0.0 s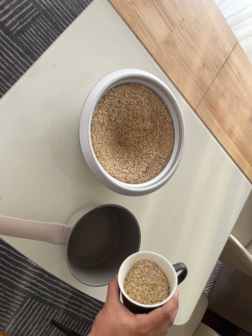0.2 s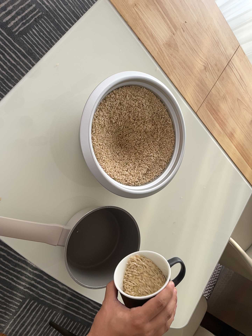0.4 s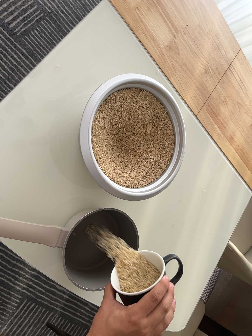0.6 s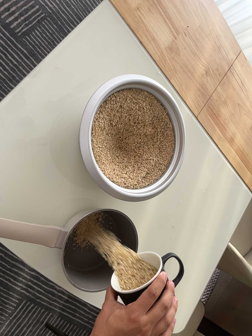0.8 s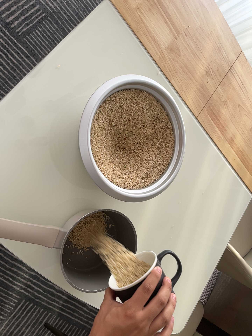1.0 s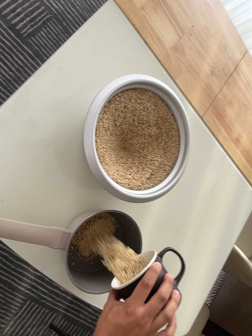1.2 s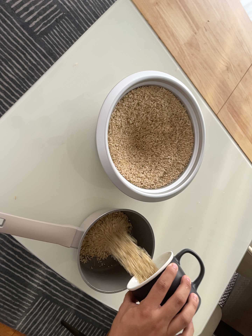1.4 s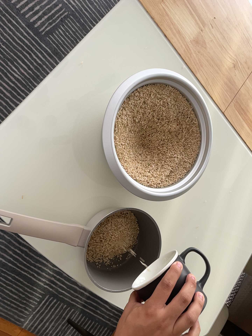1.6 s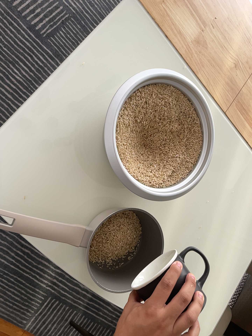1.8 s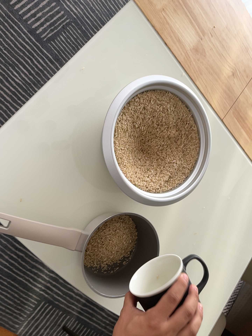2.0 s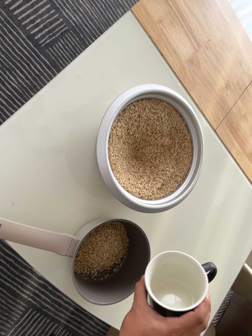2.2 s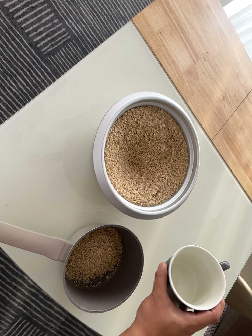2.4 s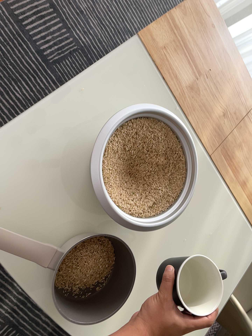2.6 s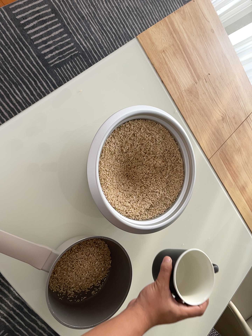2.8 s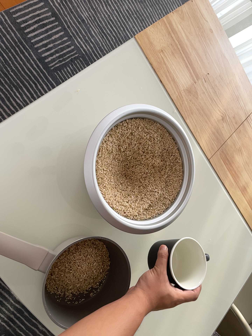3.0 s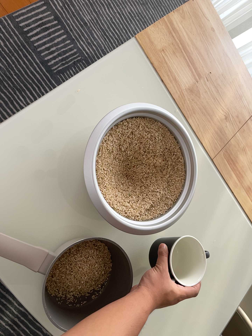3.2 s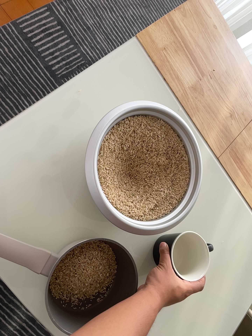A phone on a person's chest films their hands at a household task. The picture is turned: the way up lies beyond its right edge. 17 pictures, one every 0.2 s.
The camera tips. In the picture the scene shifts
downward.
0.0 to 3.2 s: The camera travels toward the bottom of its view, about 7 cm. Its aim tips toward the top of its view by about 10 degrees, and the scene shifts downward. It rolls about its line of sight by about 10 degrees, and the scene rotates clockwise.
The film runs forward here.
